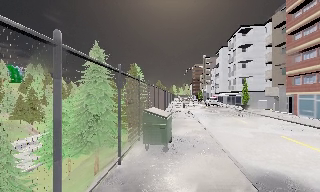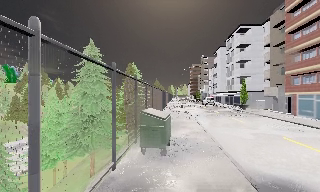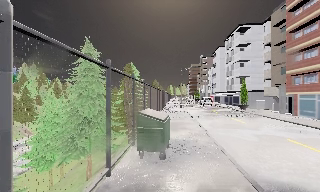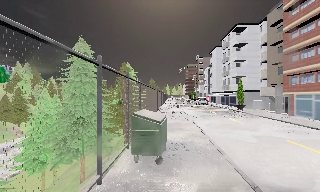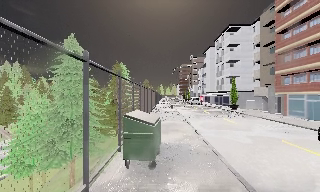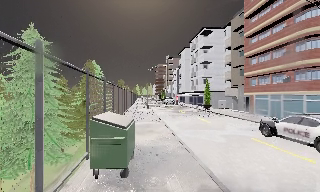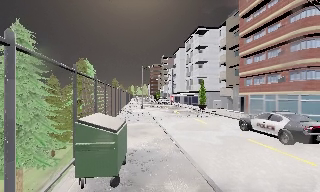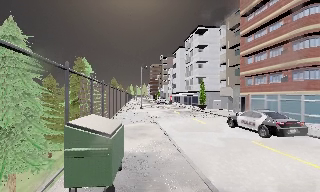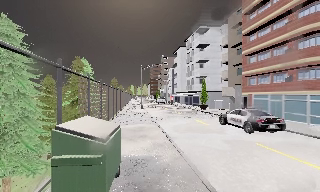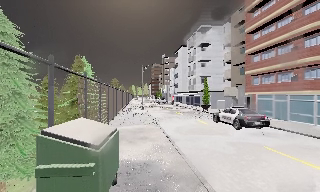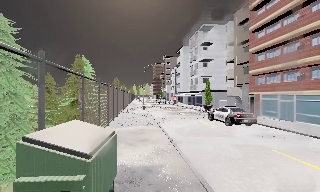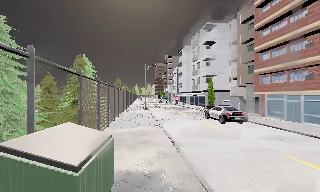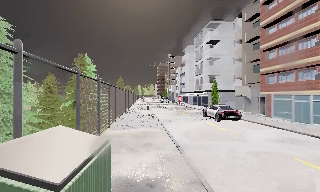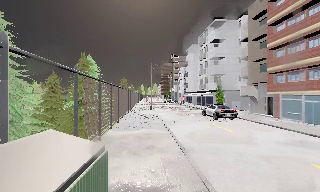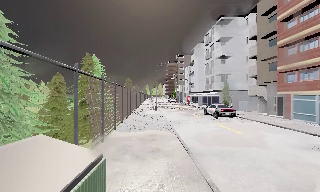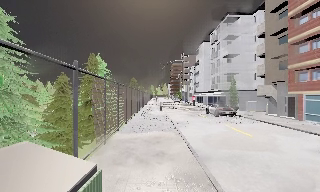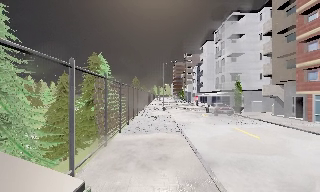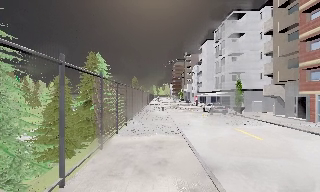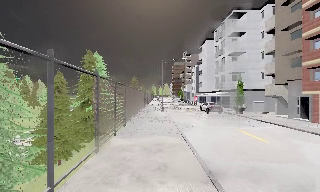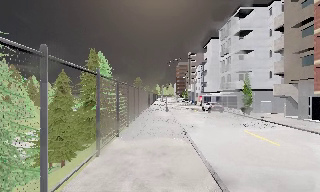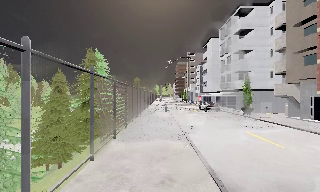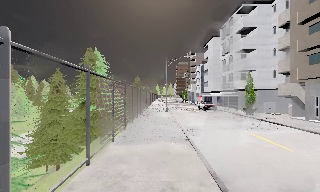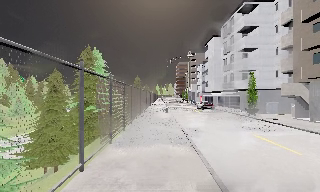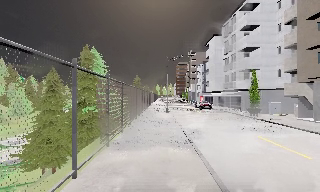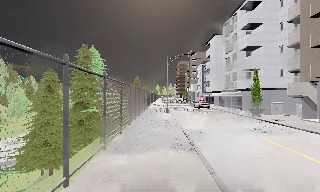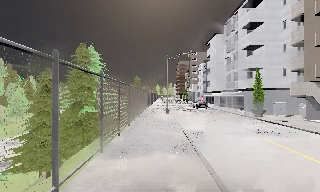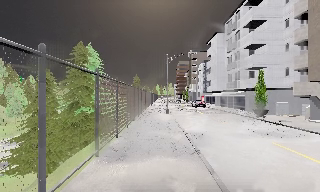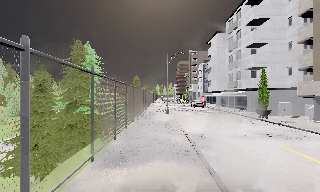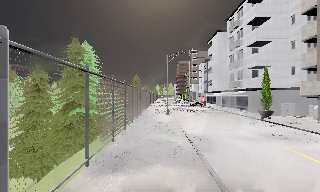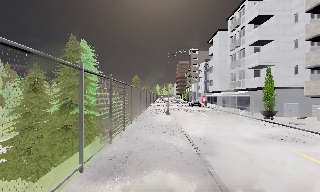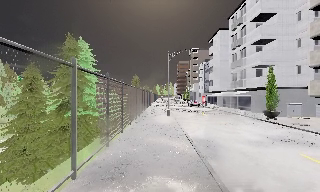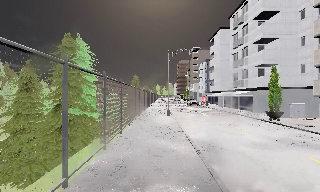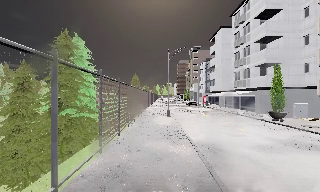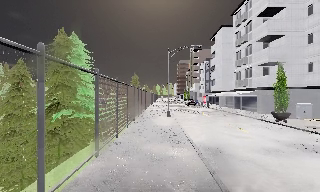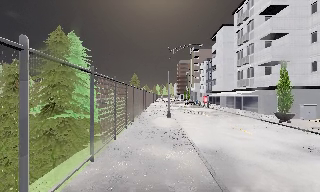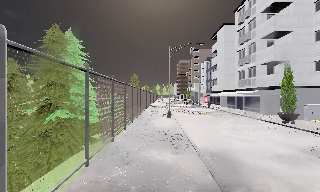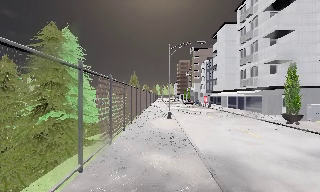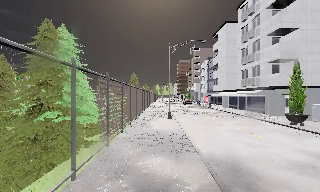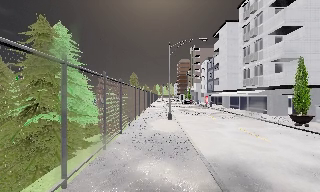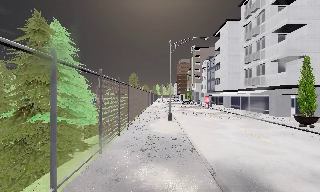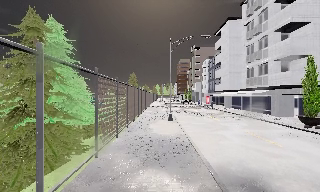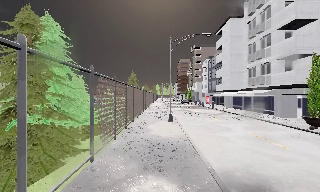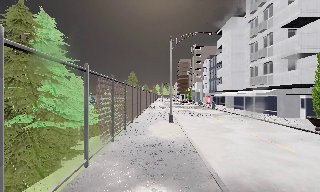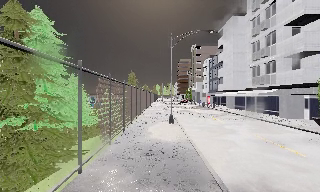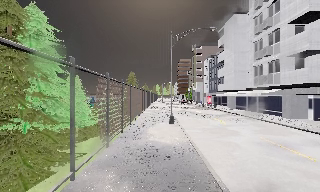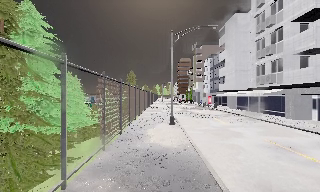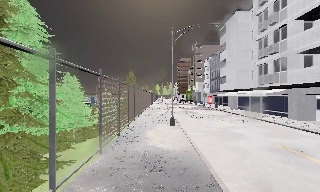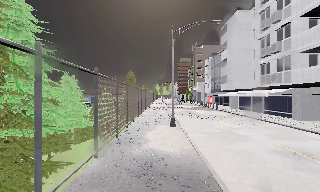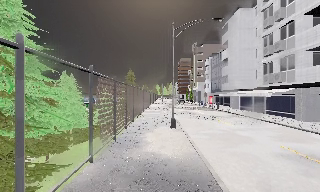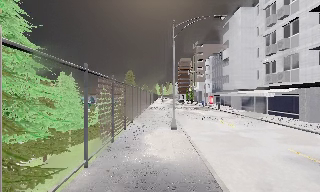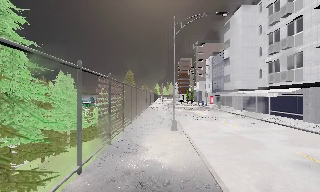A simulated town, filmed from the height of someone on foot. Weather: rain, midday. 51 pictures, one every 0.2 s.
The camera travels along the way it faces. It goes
forward.
0.0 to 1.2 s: The scene slides to the left, as the camera pans about 15 degrees to its right. It travels forward, about 2.5 m, so what stands in front looms larger.
1.2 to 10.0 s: The camera travels forward, about 18 m, so what stands in front looms larger.
The film runs forward here.
